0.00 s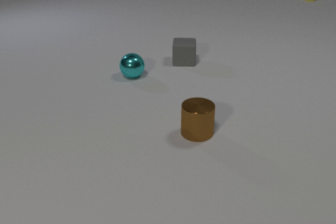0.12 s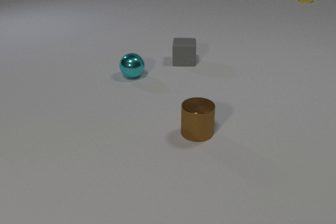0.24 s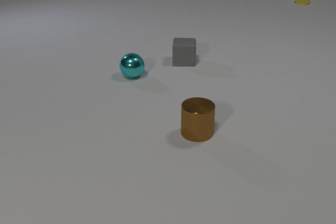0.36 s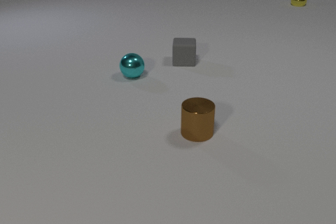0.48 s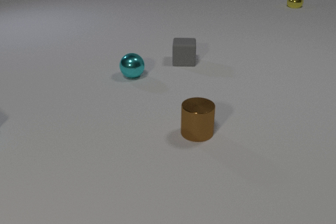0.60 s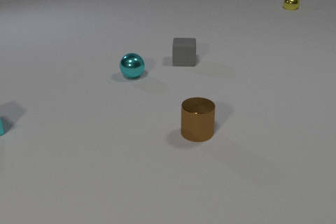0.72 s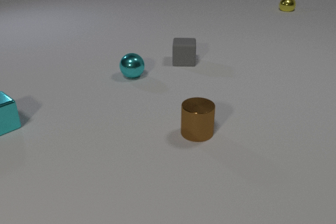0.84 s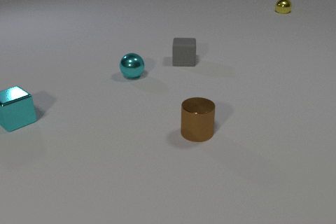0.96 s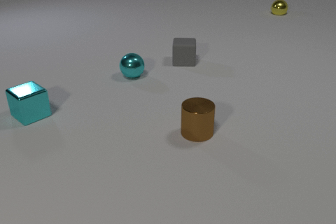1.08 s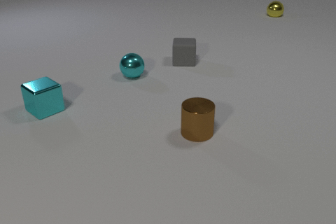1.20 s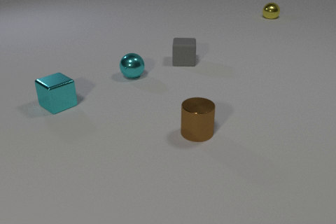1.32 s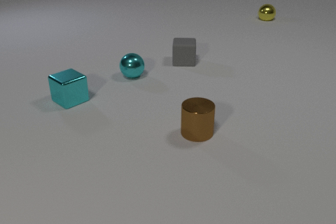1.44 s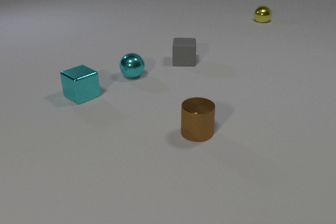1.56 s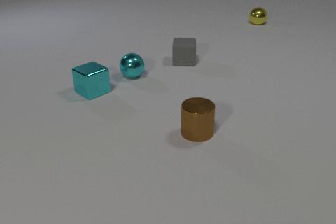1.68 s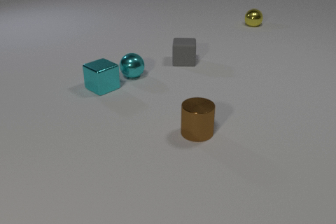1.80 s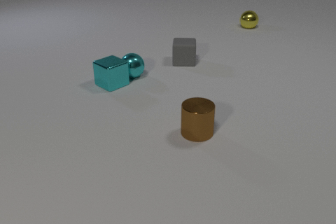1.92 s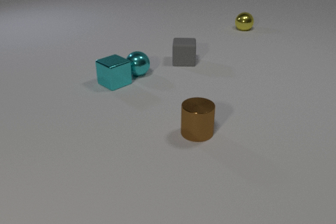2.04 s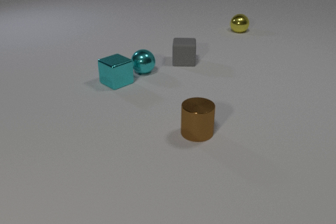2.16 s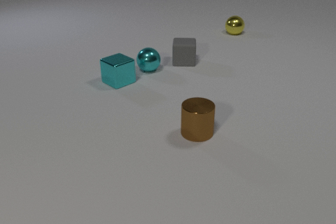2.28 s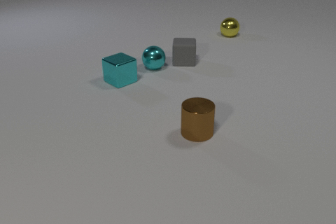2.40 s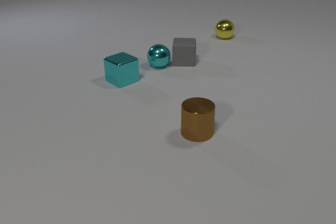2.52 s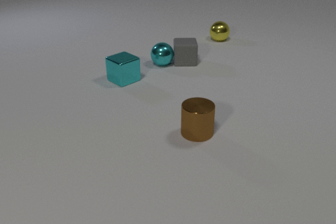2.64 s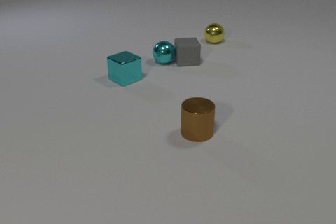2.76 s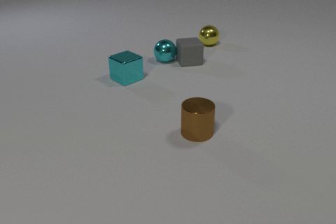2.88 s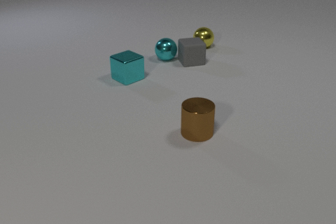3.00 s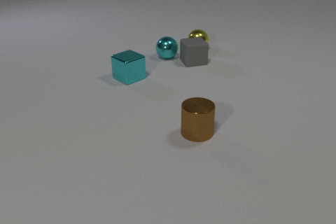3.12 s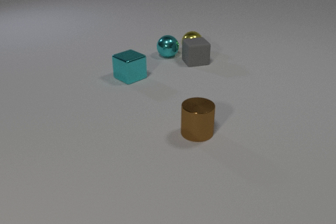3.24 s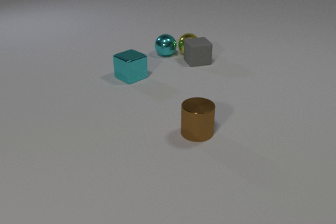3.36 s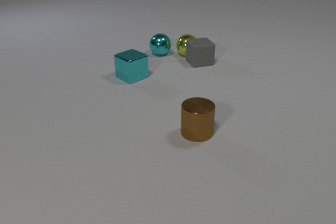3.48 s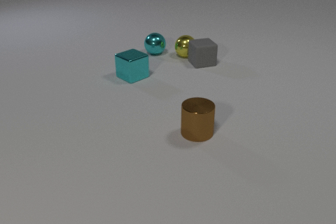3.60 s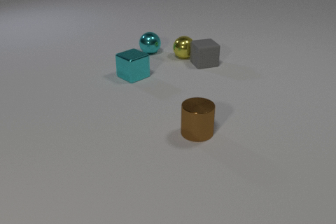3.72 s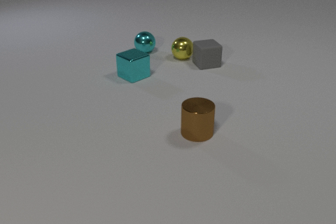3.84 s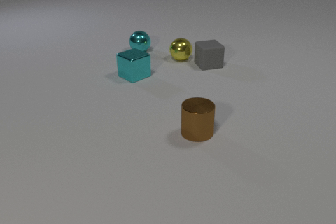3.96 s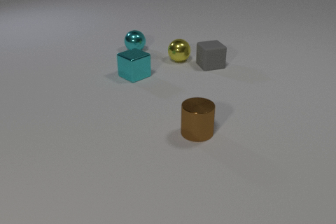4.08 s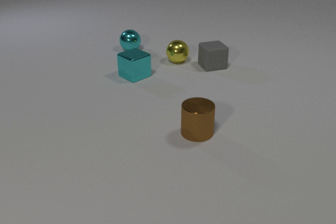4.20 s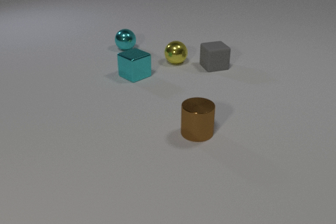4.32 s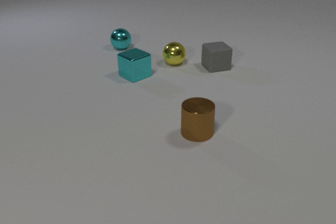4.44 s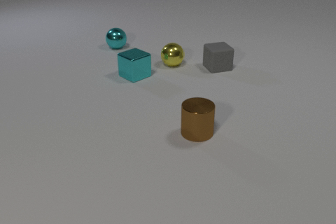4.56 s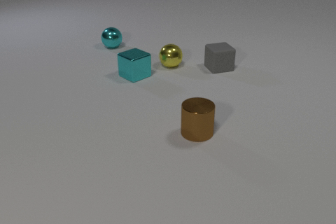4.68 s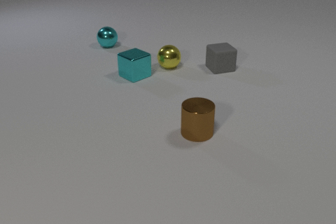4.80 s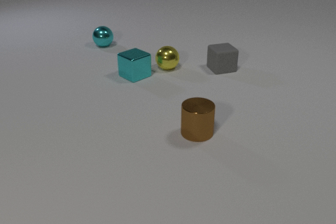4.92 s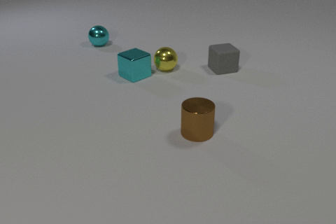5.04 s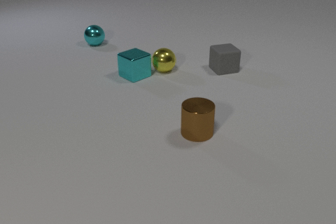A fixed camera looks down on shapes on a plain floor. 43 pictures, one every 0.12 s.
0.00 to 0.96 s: The cyan metal cube comes in at the left edge, slides to the right and away from the camera. The yellow metal sphere rolls toward the camera and to the left.
0.96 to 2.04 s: The cyan metal cube slides to the right and away from the camera. The cyan metal sphere rolls to the right and away from the camera. The yellow metal sphere rolls toward the camera and to the left. The cyan metal cube and the cyan metal sphere collide.
2.04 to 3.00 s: The cyan metal cube slides to the right and away from the camera. The cyan metal sphere rolls away from the camera and to the right. The yellow metal sphere rolls toward the camera and to the left. The gray rubber cube slides to the right. The cyan metal sphere and the gray rubber cube collide.
3.00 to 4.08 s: The cyan metal cube slides to the right. The cyan metal sphere rolls to the left and away from the camera. The yellow metal sphere rolls toward the camera and to the left. The gray rubber cube slides to the right and toward the camera. The cyan metal sphere and the yellow metal sphere collide. The yellow metal sphere and the gray rubber cube collide.
4.08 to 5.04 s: The cyan metal sphere rolls to the left and away from the camera. The yellow metal sphere rolls toward the camera and to the left. The gray rubber cube slides to the right and toward the camera.
How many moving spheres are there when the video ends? 2.
How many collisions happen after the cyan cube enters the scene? 4.
What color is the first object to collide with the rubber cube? cyan.
